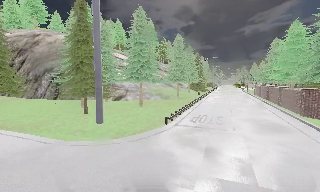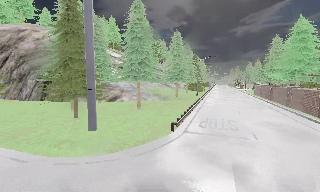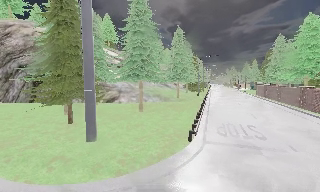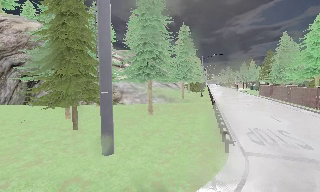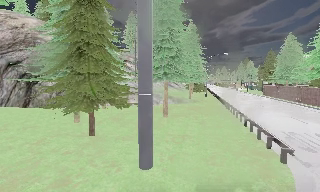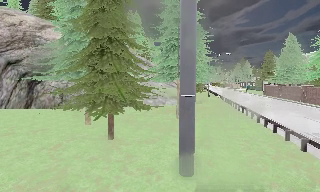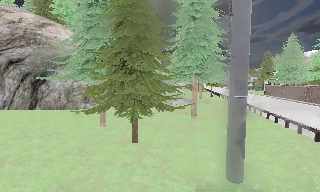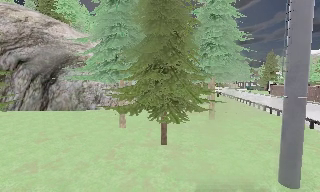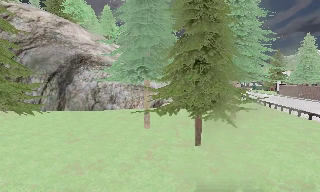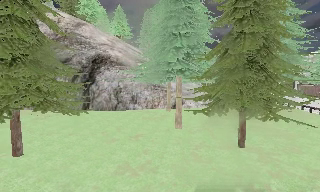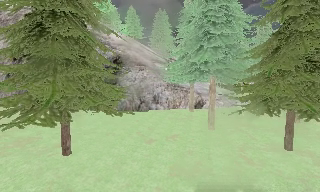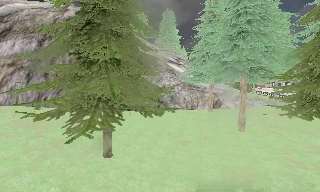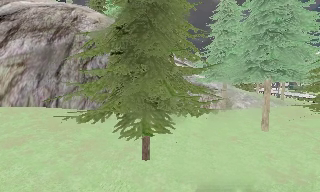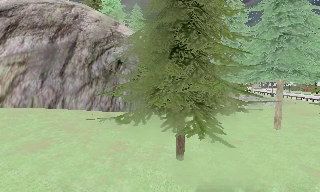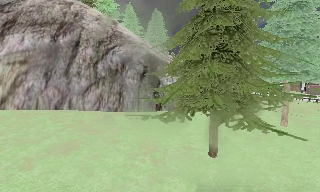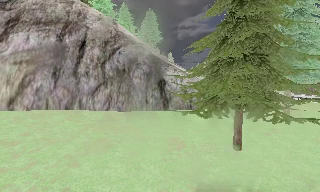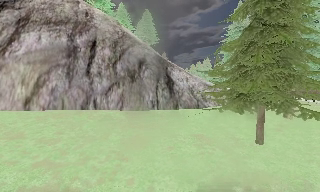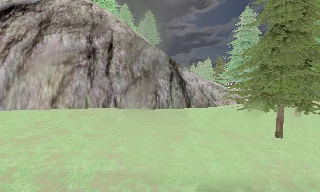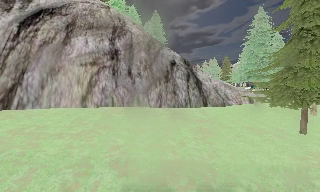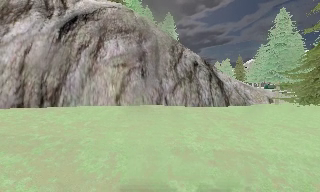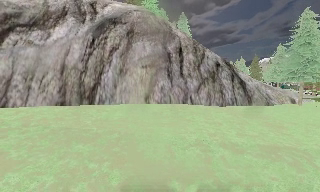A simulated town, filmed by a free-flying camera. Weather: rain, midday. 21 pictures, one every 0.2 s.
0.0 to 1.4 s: The camera pans to its right, which is clockwise from overhead, by about 15 degrees. It travels to its left and forward, about 11 m, so close, fixed things drift to the right.
1.4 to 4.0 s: The camera travels to its left, about 20 m, so close, fixed things drift to the right.
The film runs forward here.
